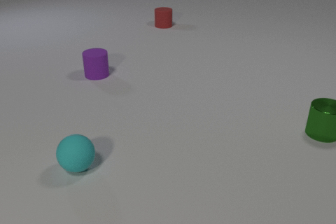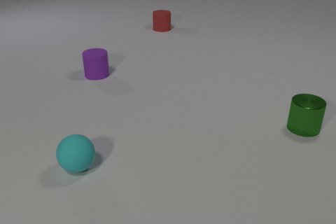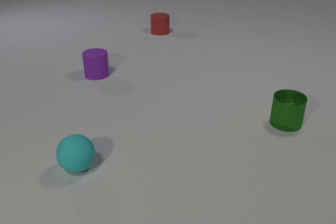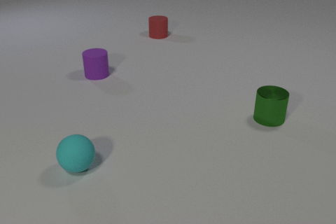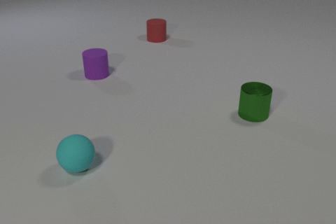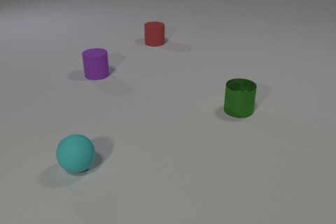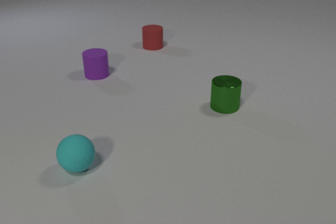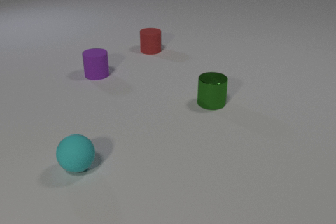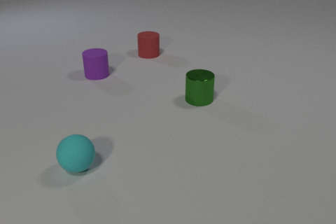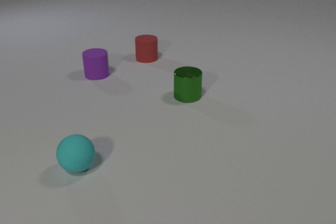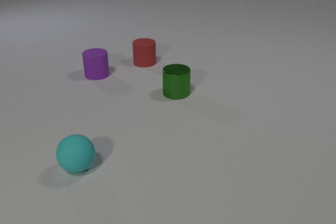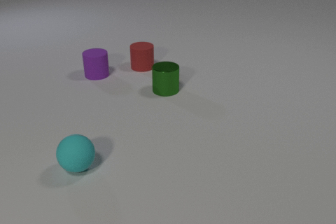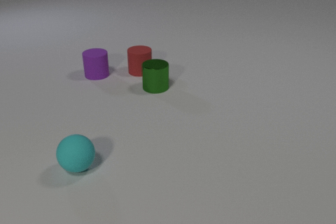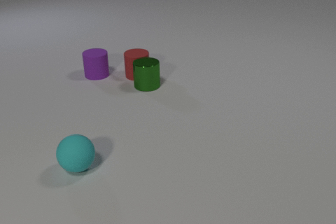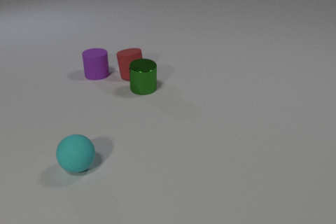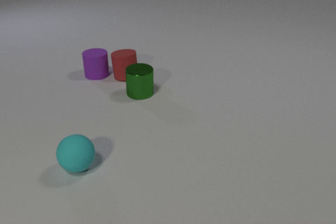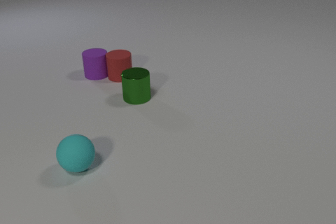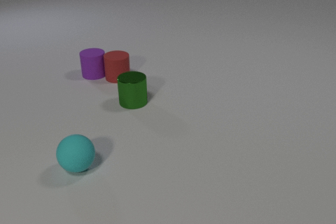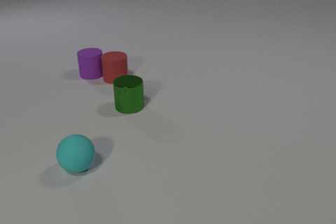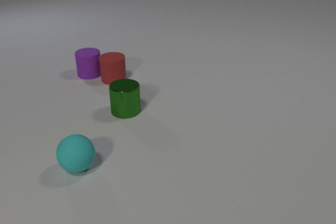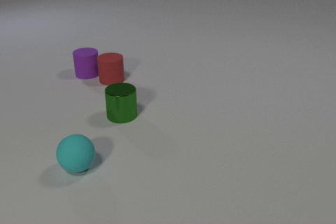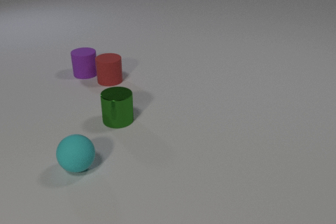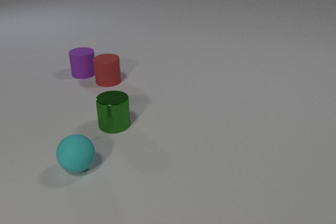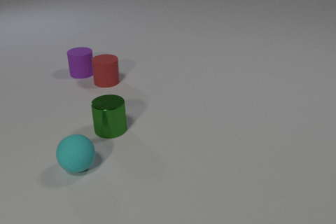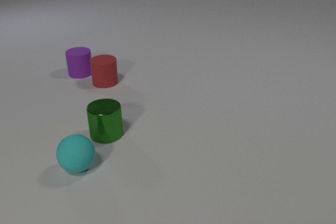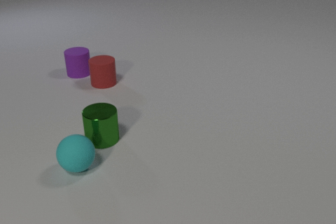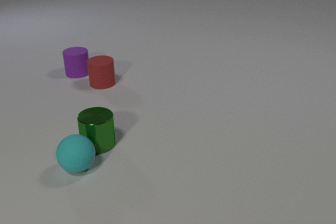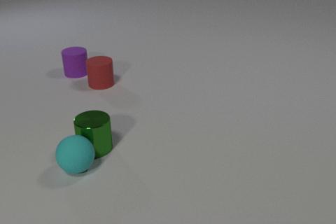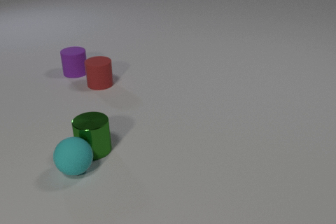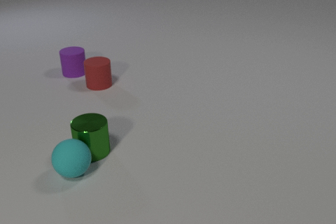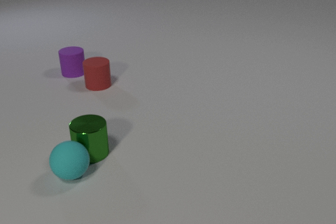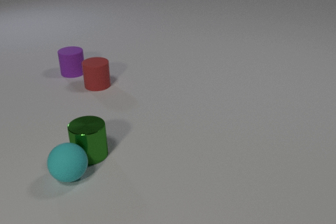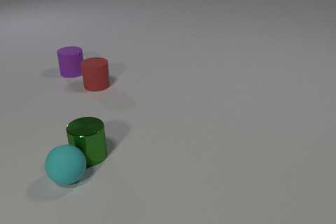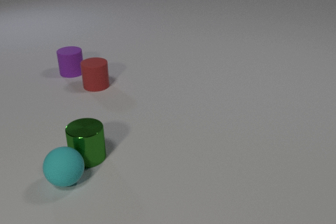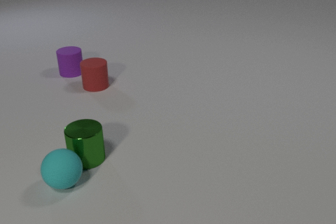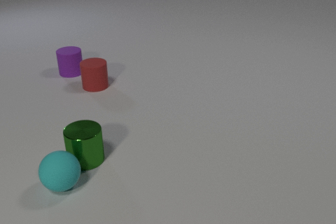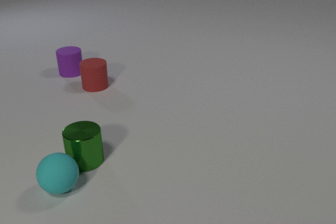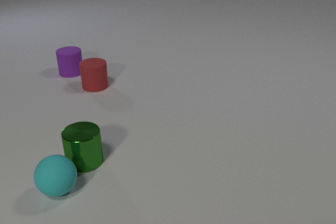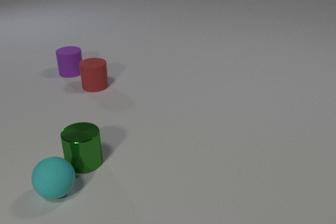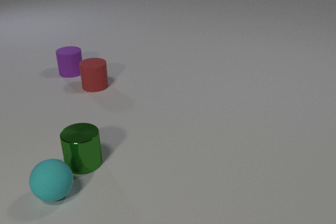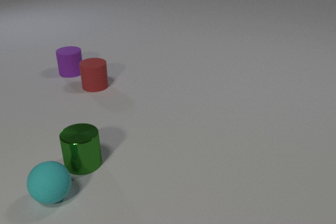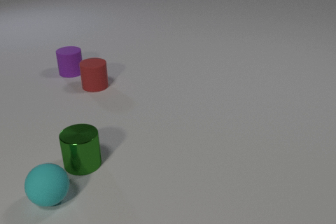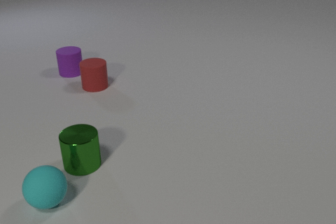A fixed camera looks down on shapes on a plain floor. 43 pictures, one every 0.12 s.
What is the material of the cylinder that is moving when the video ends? metal.
How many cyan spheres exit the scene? 0.
What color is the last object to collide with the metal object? cyan.
0.00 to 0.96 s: The red rubber cylinder slides toward the camera. The green metal cylinder slides to the left.
0.96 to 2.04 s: The red rubber cylinder slides toward the camera and to the left. The green metal cylinder slides to the left. The red rubber cylinder and the green metal cylinder collide. The red rubber cylinder and the purple rubber cylinder collide.
2.04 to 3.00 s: The red rubber cylinder slides to the left and toward the camera. The green metal cylinder slides toward the camera and to the left. The purple rubber cylinder slides to the left and away from the camera.
3.00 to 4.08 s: The red rubber cylinder slides to the left and toward the camera. The green metal cylinder slides toward the camera and to the left. The purple rubber cylinder slides to the left. The cyan rubber sphere rolls toward the camera and to the left. The green metal cylinder and the cyan rubber sphere collide.
4.08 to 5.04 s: The green metal cylinder slides toward the camera. The cyan rubber sphere rolls toward the camera and to the left.
